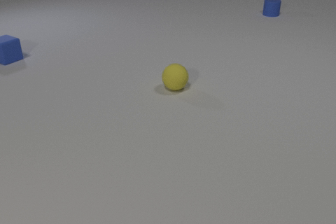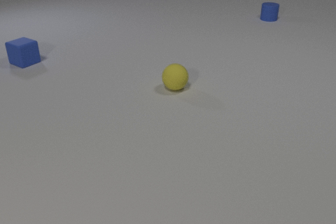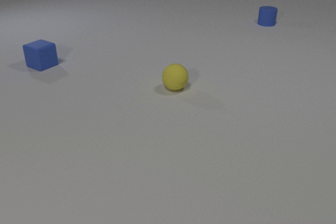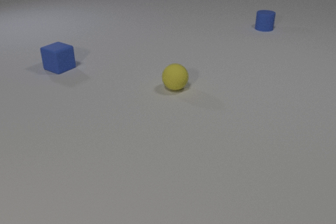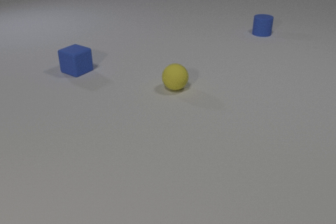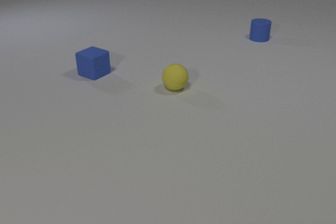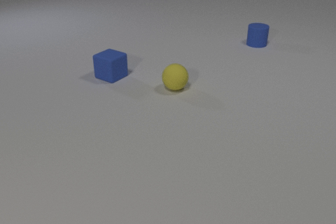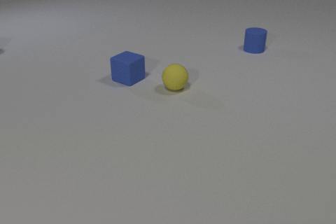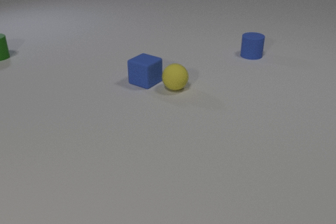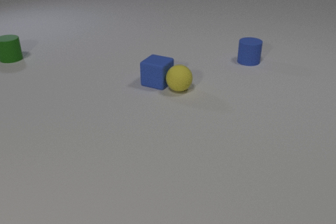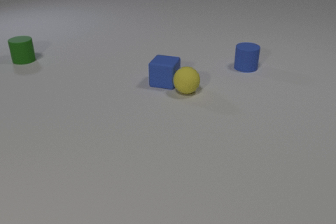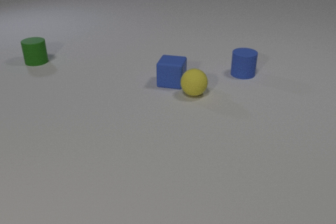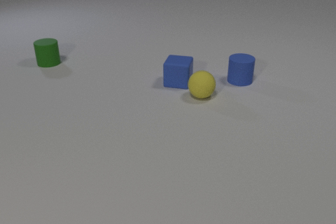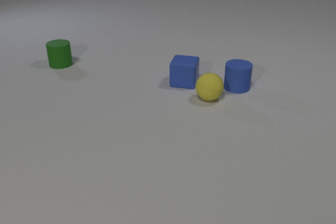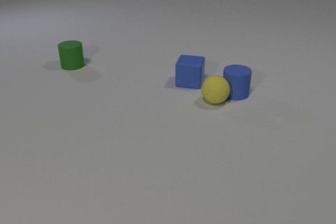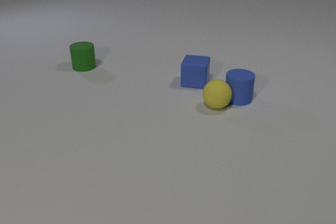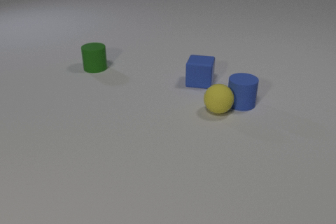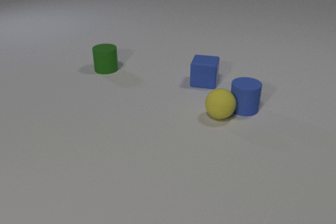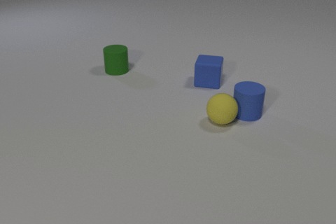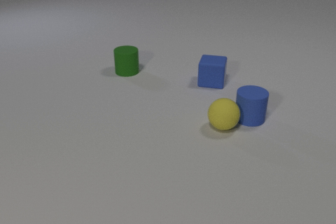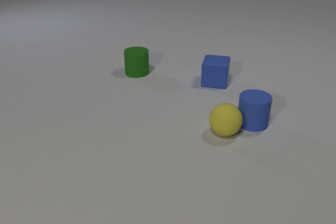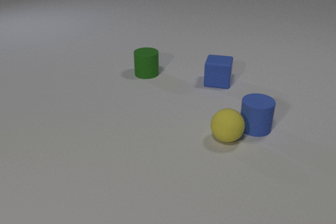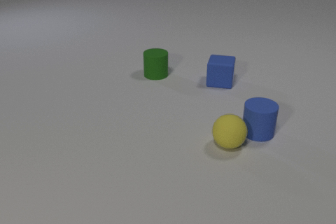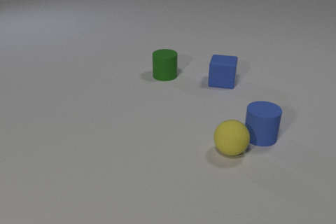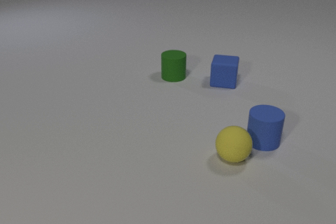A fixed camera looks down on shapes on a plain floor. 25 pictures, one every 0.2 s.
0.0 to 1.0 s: The blue rubber cube slides to the right and toward the camera. The blue rubber cylinder slides toward the camera.
1.0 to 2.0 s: The blue rubber cube slides to the right and toward the camera. The yellow rubber sphere rolls to the right and toward the camera. The blue rubber cylinder slides toward the camera. The green rubber cylinder comes in at the left edge, slides to the right and toward the camera. The blue rubber cube and the yellow rubber sphere collide.
2.0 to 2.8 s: The blue rubber cube slides to the right. The yellow rubber sphere rolls to the right and toward the camera. The blue rubber cylinder slides toward the camera. The green rubber cylinder slides to the right and toward the camera. The yellow rubber sphere and the blue rubber cylinder collide.
2.8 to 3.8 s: The blue rubber cube slides to the right. The yellow rubber sphere rolls toward the camera. The blue rubber cylinder slides toward the camera. The green rubber cylinder slides to the right and toward the camera.
3.8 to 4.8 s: The blue rubber cube slides to the right. The yellow rubber sphere rolls toward the camera. The blue rubber cylinder slides toward the camera. The green rubber cylinder slides to the right.
How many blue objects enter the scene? 0.
Are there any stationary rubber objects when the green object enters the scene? yes.
How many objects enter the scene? 1.
